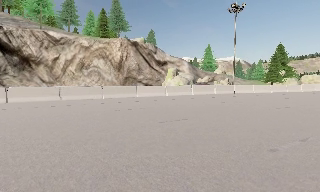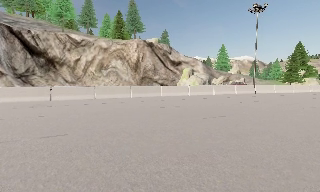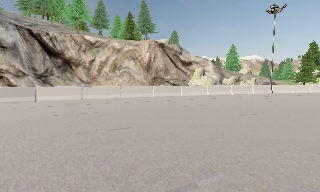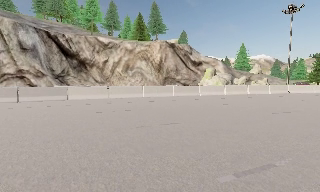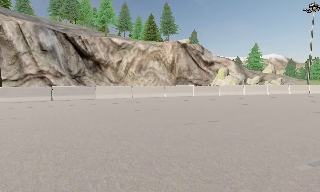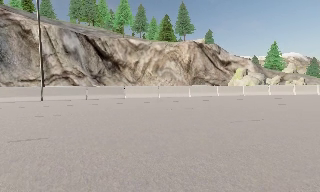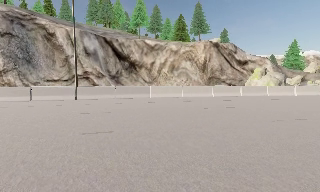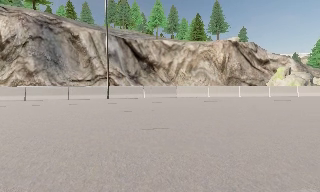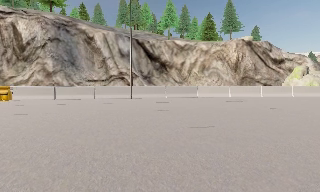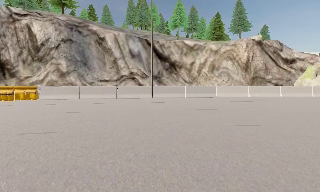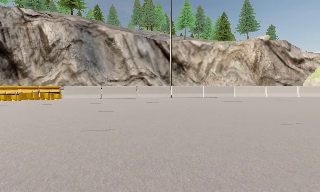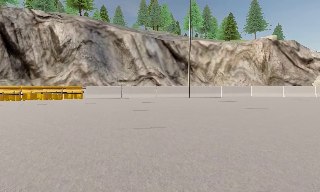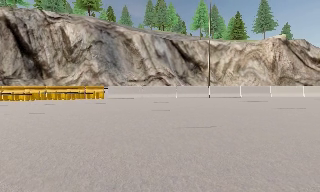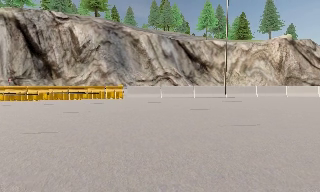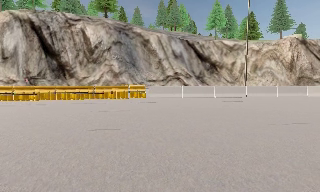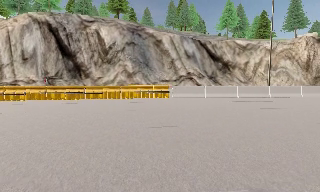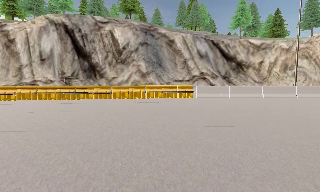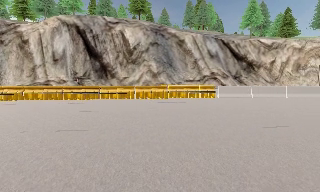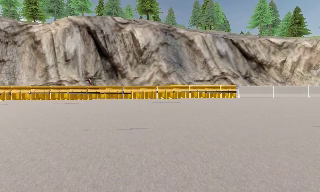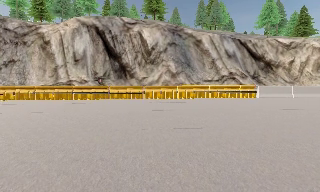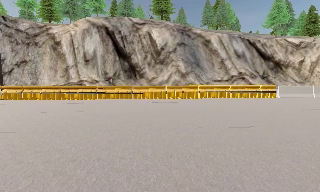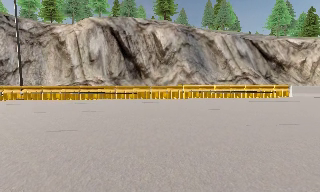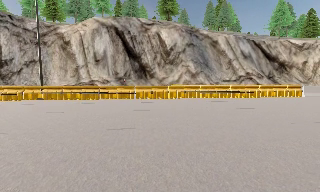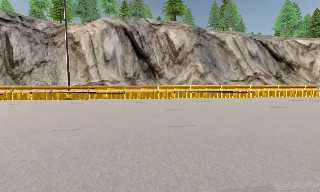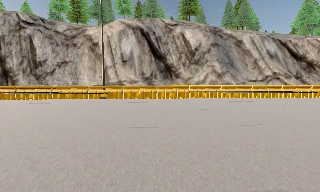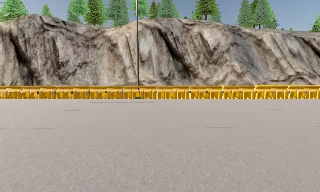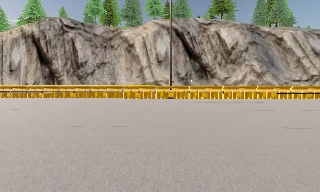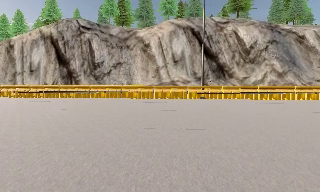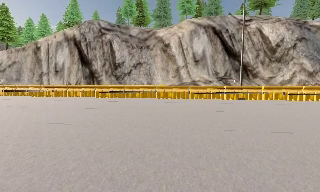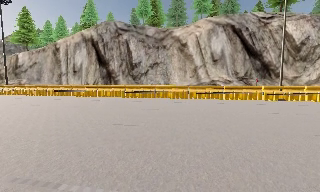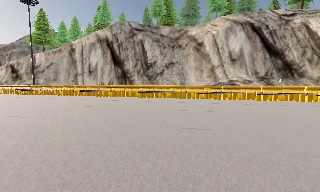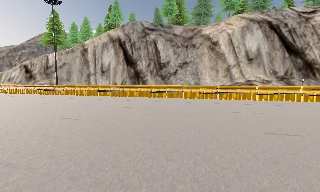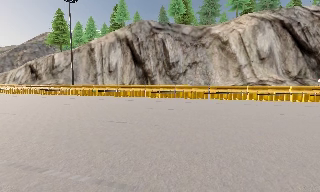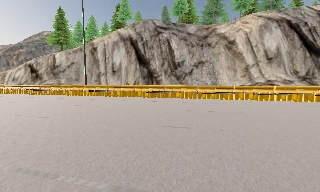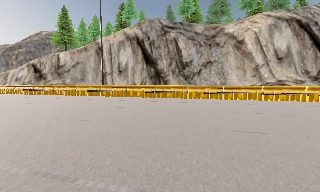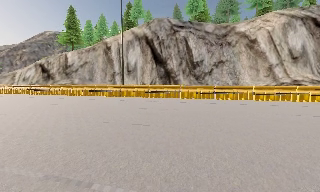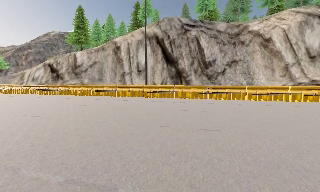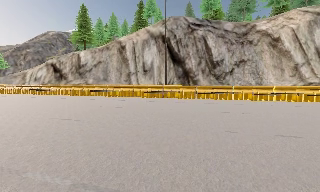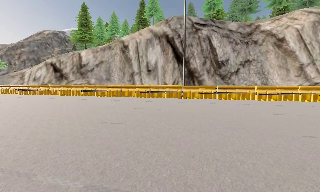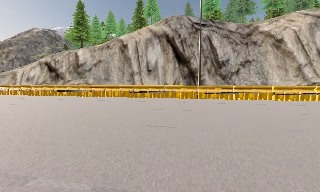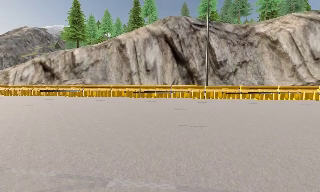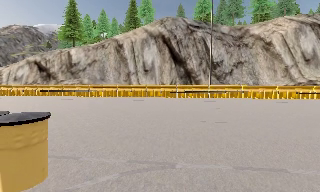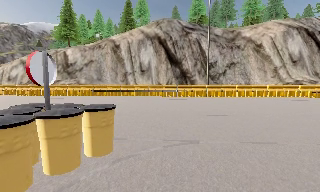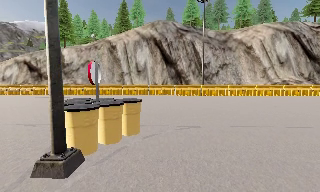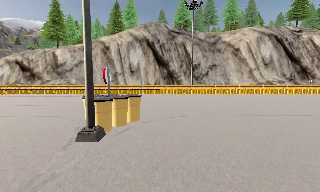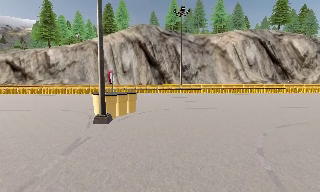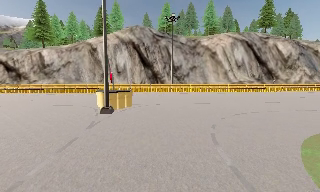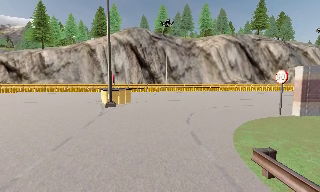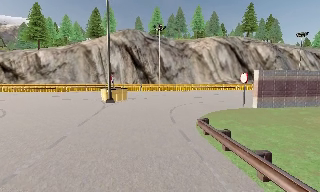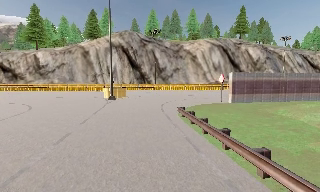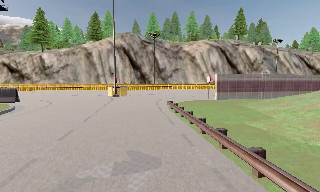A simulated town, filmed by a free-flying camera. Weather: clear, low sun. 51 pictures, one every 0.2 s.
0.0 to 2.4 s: The camera pans to its left, which is counterclockwise from overhead, by about 30 degrees. It travels to its left, about 19 m, so close, fixed things drift to the right.
2.4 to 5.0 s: The camera pans to its left, which is counterclockwise from overhead, by about 15 degrees. It travels to its left, about 25 m, so close, fixed things drift to the right.
5.0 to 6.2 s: The scene slides to the right, as the camera pans about 15 degrees to its left. It travels to its left, about 14 m, so close, fixed things drift to the right.
6.2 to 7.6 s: The camera travels to its left, about 16 m, so close, fixed things drift to the right.
7.6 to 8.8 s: The camera pans to its right, which is clockwise from overhead, by about 15 degrees. It travels to its left and backward, about 8 m, so close, fixed things drift to the right.
8.8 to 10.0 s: The camera travels backward, about 13 m, so what stands in front gets smaller.
The film runs backward here.
